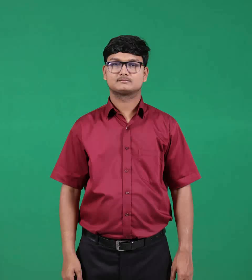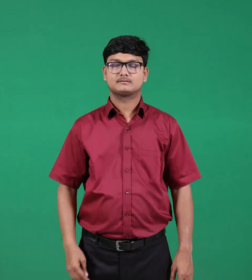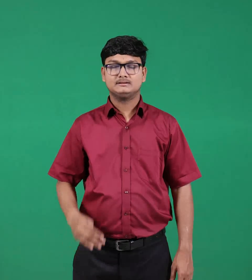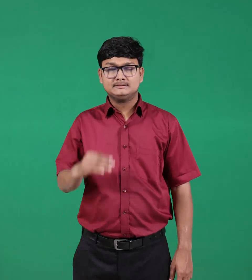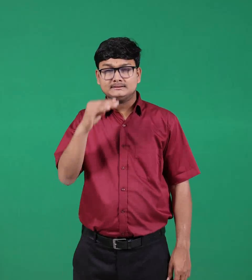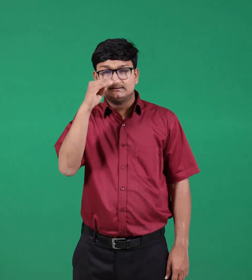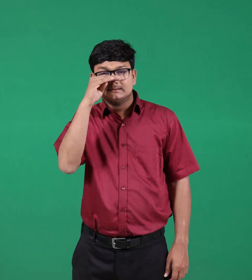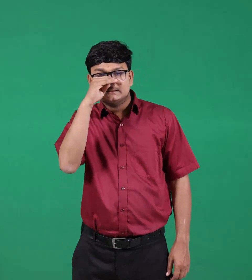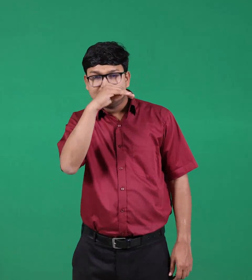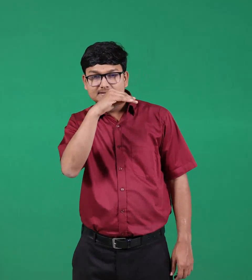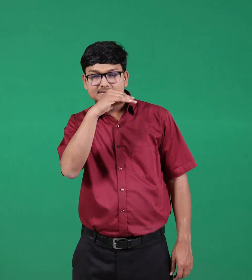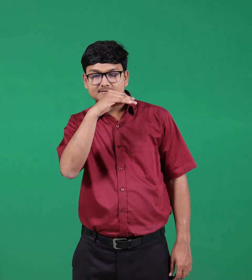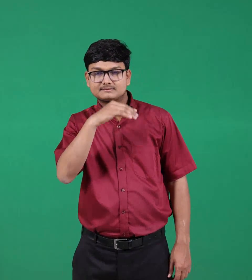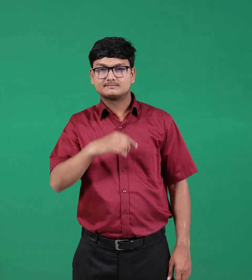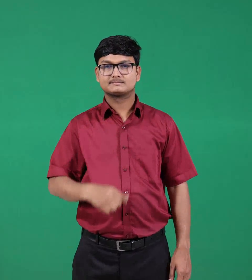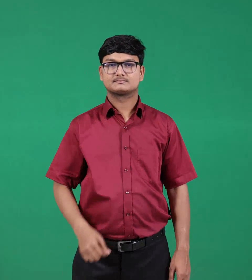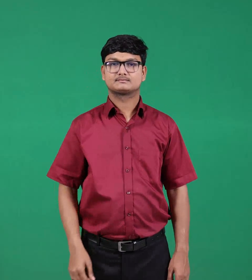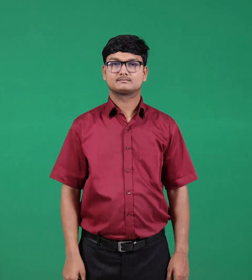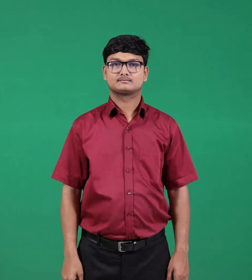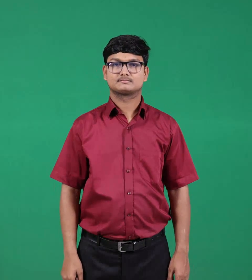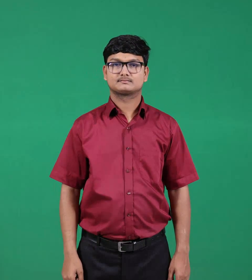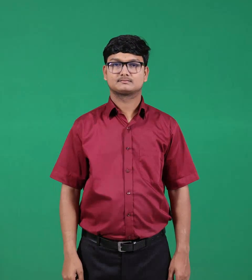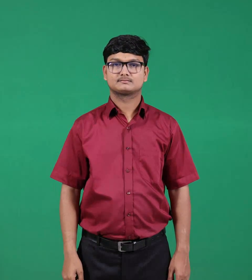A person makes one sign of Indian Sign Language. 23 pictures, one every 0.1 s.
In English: shame
